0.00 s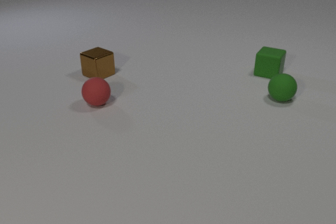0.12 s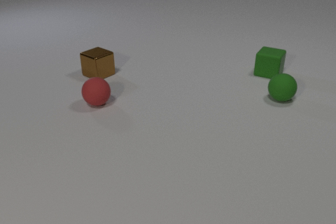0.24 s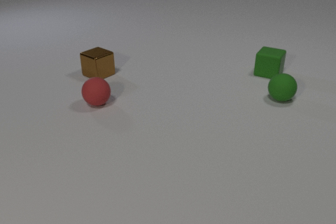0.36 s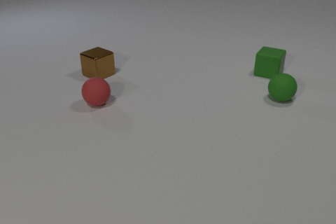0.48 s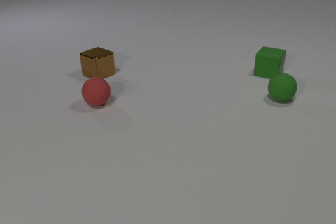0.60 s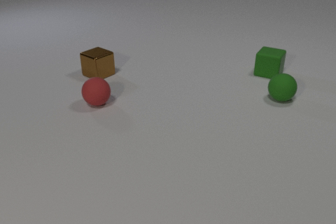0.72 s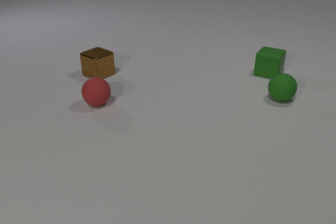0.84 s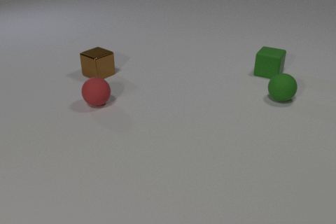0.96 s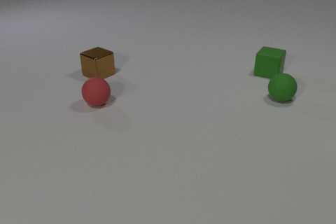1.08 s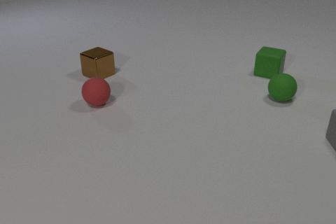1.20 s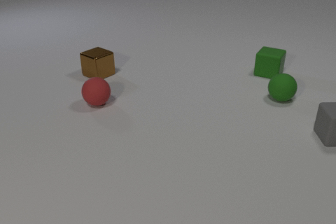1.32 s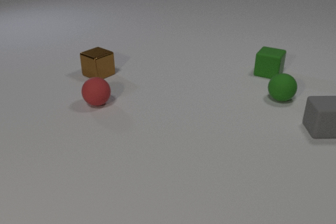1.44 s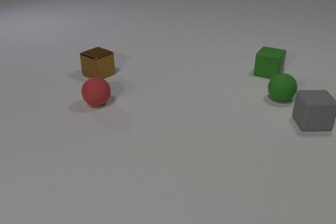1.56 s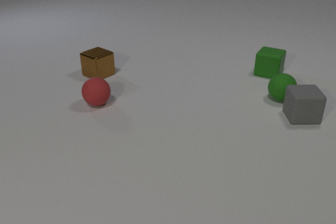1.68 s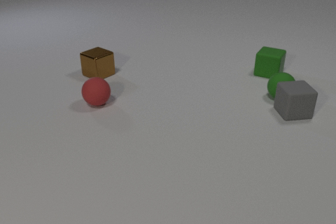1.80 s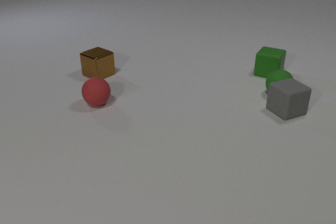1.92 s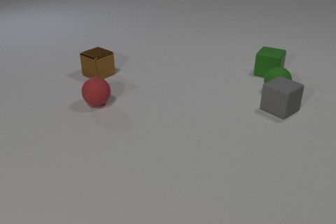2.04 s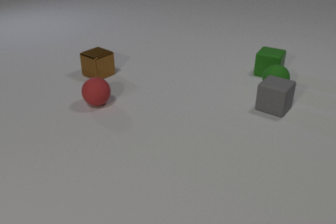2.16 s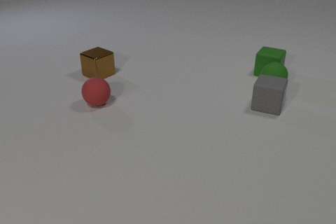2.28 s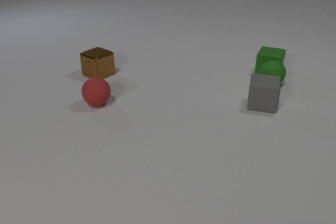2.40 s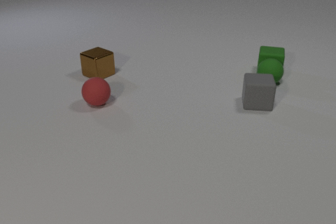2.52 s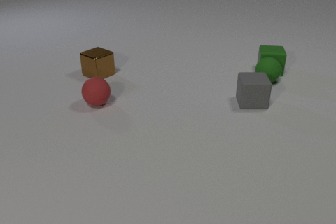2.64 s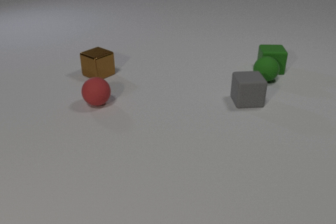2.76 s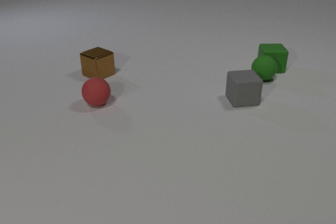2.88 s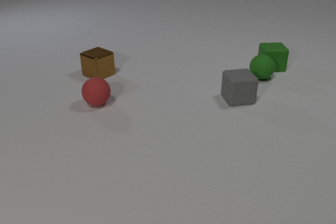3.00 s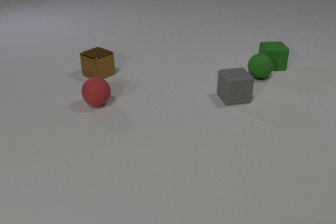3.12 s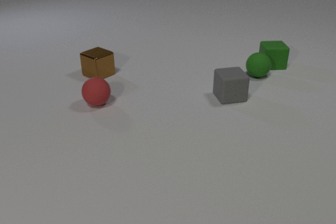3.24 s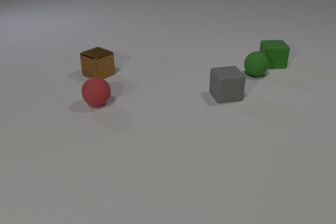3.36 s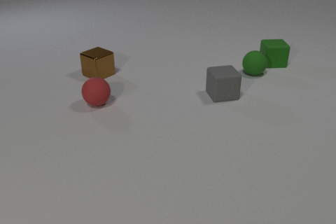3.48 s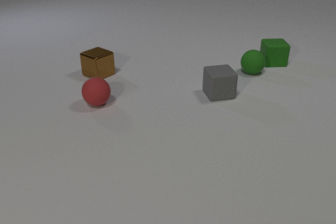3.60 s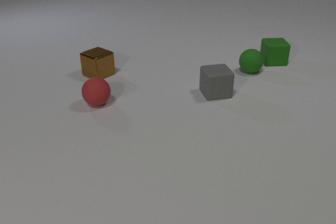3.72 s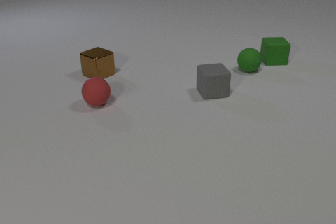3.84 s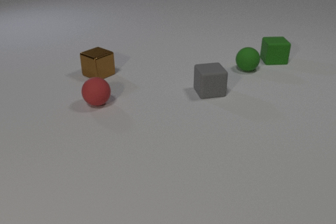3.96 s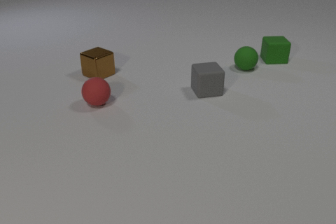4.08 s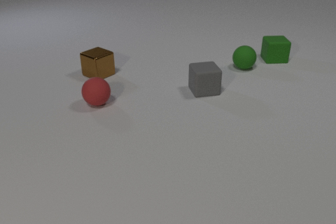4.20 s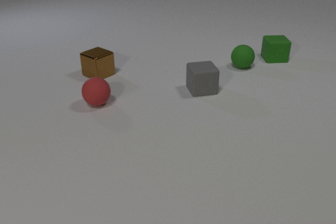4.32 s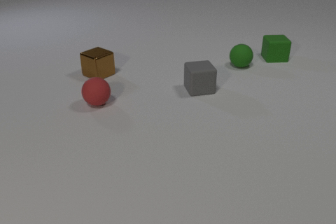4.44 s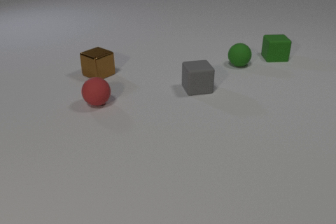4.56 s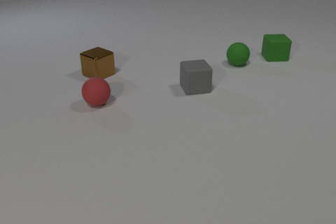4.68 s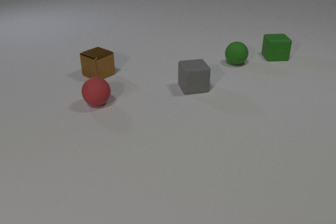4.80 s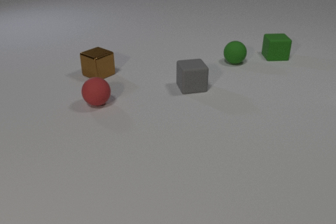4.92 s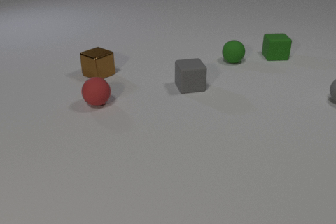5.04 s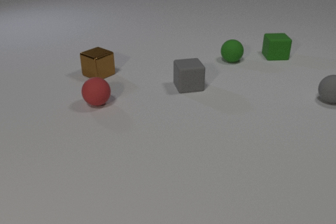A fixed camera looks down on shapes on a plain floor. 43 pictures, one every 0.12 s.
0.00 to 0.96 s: Next to nothing moves.
0.96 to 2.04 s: The gray rubber cube comes in at the right edge, slides to the left and away from the camera, spins counterclockwise seen from above by about 60 degrees, its near face sliding to the right. The green rubber sphere rolls away from the camera. The gray rubber cube and the green rubber sphere collide.
2.04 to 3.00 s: The gray rubber cube slides to the left, spins counterclockwise seen from above by about 45 degrees, its near face sliding to the right. The green rubber sphere rolls away from the camera and to the left. The green rubber cube slides away from the camera, spins so that its near face slides to the right, counterclockwise seen from above. The green rubber sphere and the green rubber cube collide.
3.00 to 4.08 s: The gray rubber cube slides to the left and away from the camera. The green rubber sphere rolls away from the camera and to the left. The green rubber cube slides away from the camera.
4.08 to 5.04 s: The gray rubber cube slides to the left and away from the camera. The green rubber sphere rolls away from the camera and to the left. The gray rubber sphere comes in at the right edge, rolls to the left. The green rubber cube slides away from the camera.
Are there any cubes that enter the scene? yes.
How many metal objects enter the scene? 0.
What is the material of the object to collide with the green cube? rubber.
